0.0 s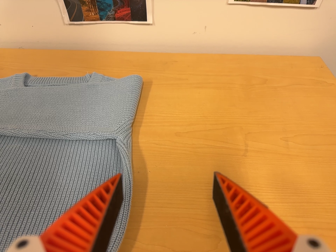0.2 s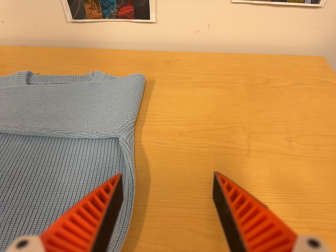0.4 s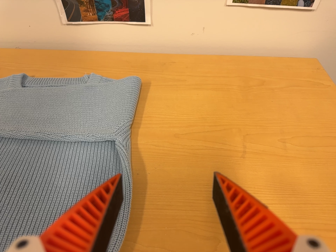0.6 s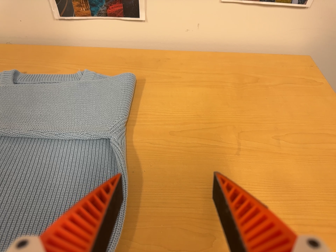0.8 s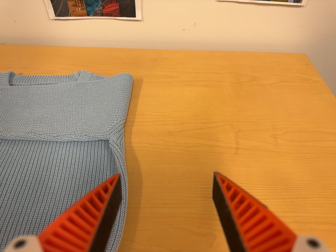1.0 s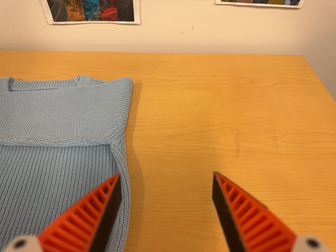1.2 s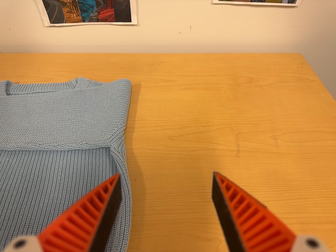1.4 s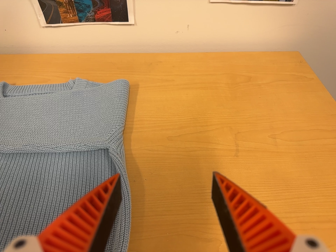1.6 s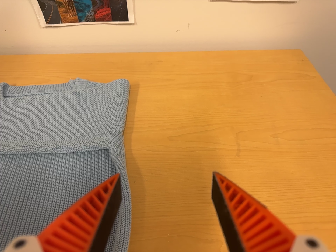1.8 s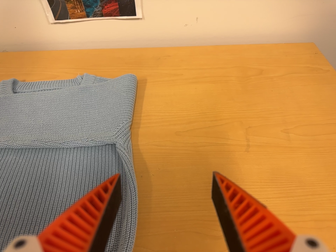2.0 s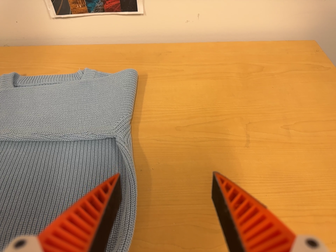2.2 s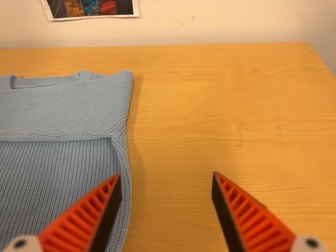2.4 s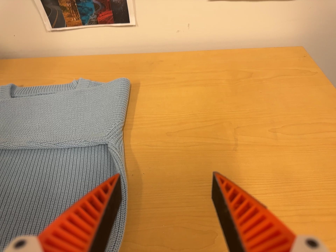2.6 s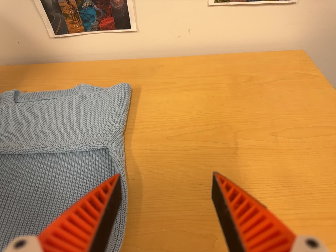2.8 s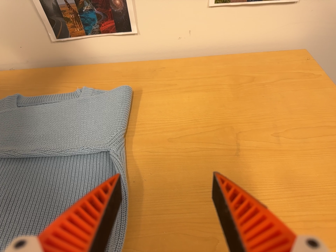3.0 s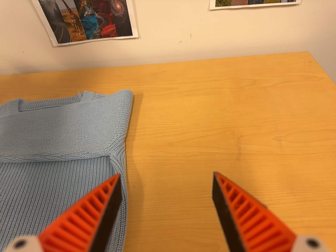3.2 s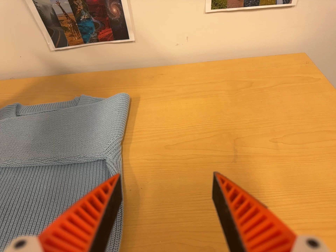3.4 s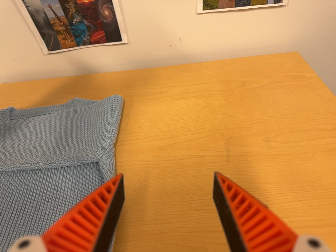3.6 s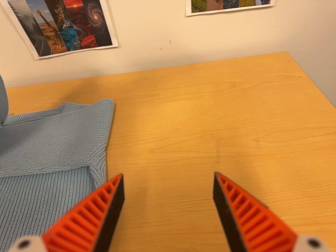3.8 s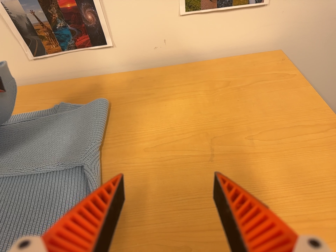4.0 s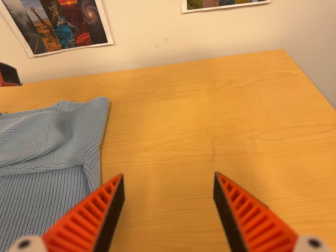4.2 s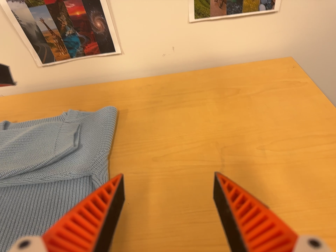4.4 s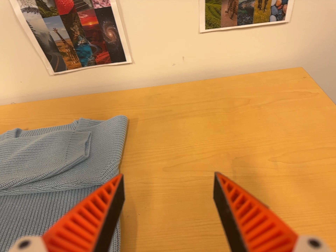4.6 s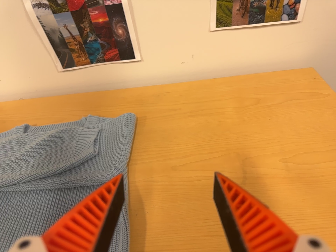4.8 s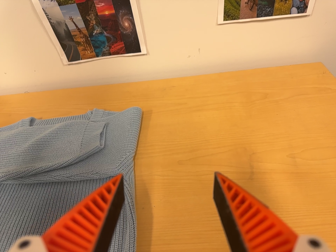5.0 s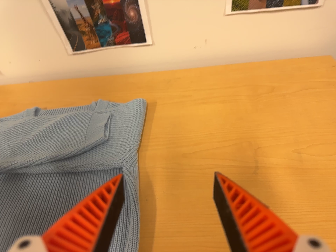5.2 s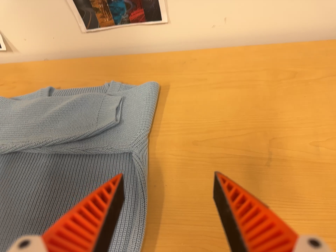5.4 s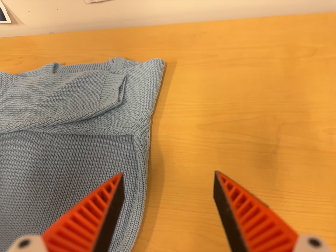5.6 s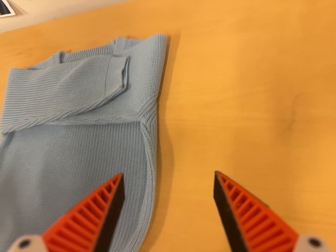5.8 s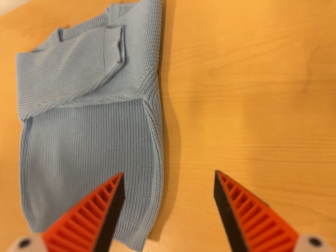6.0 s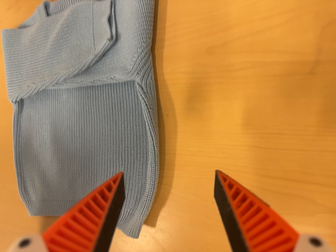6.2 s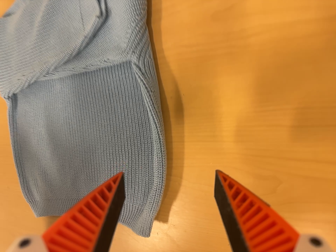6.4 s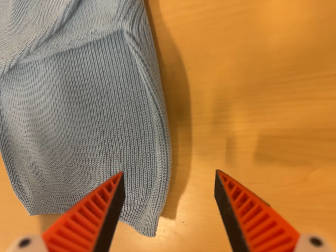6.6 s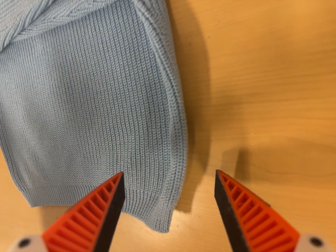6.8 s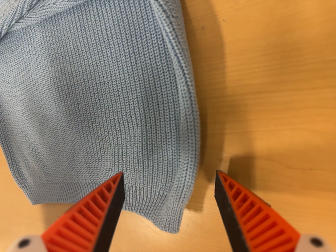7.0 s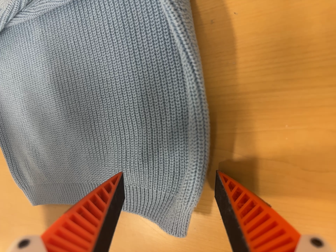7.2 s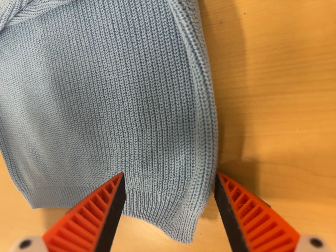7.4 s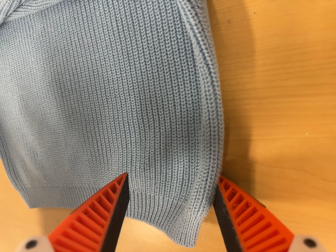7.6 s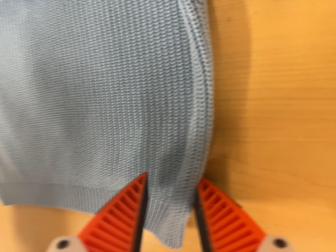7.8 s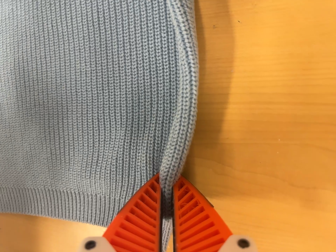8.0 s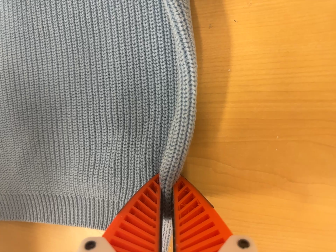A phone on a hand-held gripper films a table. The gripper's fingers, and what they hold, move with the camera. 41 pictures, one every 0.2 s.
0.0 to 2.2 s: The camera shifts only a little, or ends up much as it began.
2.2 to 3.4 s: The camera travels to its right, about 5 cm.
3.4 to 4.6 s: The camera shifts only a little, or ends up much as it began.
4.6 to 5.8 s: The camera pans to its left by about 25 degrees. It travels to its right, toward the top of its view and forward, about 18 cm. Its aim tips toward the bottom of its view by about 35 degrees, and the scene shifts upward.
5.8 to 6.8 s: The camera travels forward, about 16 cm, so what stands in front looms larger. Its aim tips toward the bottom of its view by about 15 degrees, and the scene shifts upward.
6.8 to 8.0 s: The camera swings to its right by about 15 degrees, and the scene slides to the left. It travels to its left, about 5 cm.
The film runs forward here.
